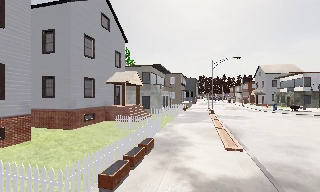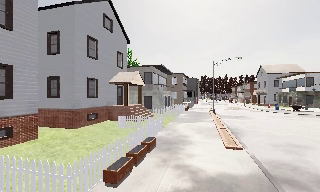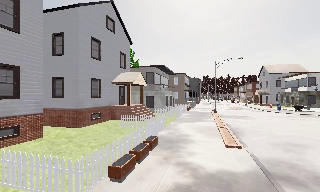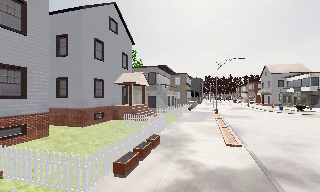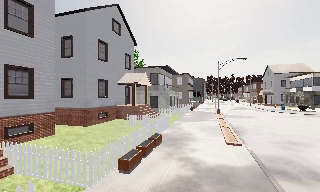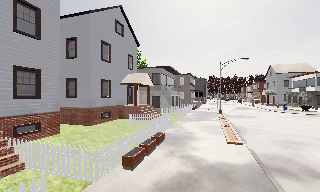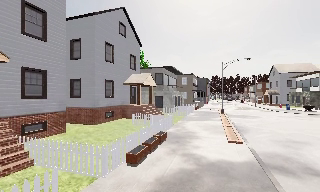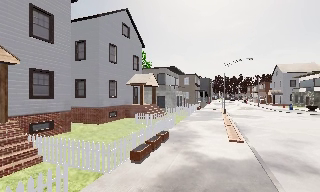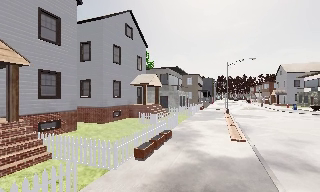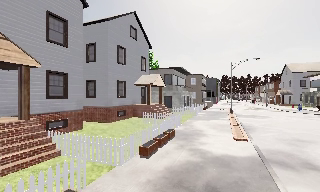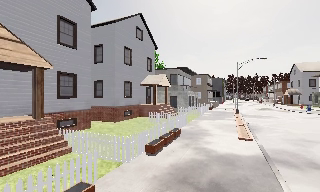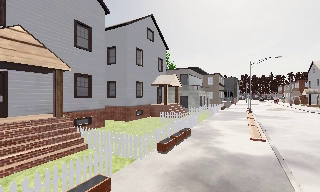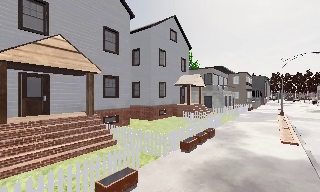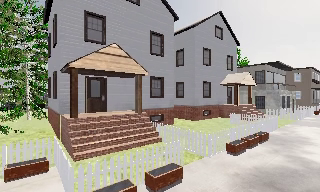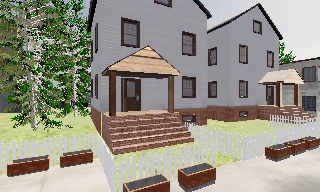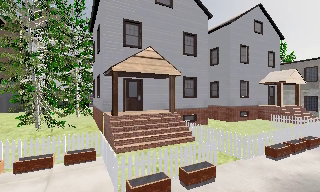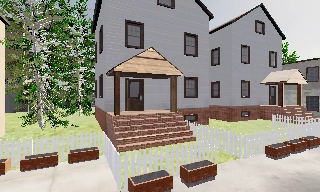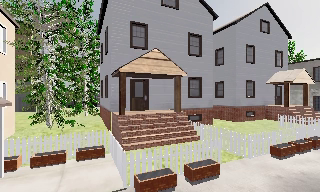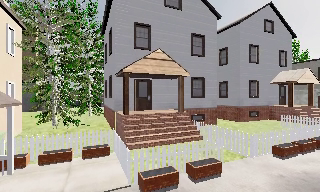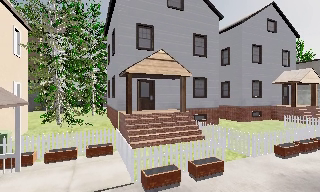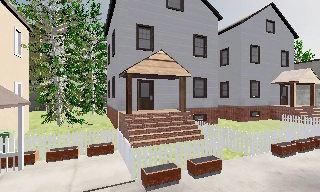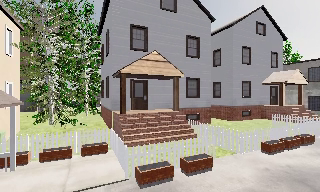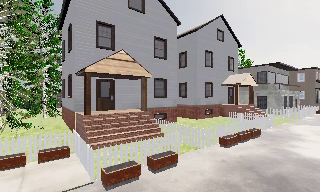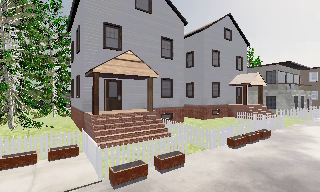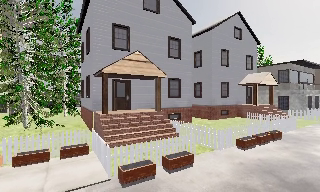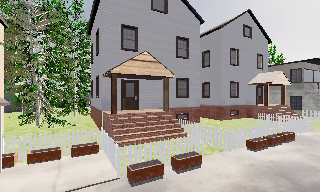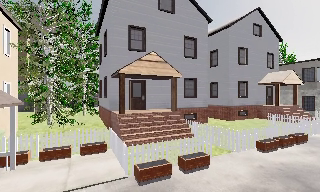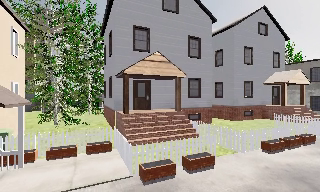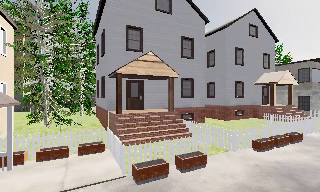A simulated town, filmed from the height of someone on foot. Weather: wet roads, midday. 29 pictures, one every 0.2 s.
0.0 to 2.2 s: The camera swings to its left by about 15 degrees, and the scene slides to the right. It travels backward, about 2.5 m, so what stands in front gets smaller.
2.2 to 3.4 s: The camera pans to its left, which is counterclockwise from overhead, by about 35 degrees. It travels backward, about 1 m.
3.4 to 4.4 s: The camera swings to its right by about 10 degrees, and the scene slides to the left. It travels backward, about 0.5 m, so what stands in front gets smaller.
4.4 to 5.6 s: The camera shifts only a little, or ends up much as it began.
The film runs backward here.
